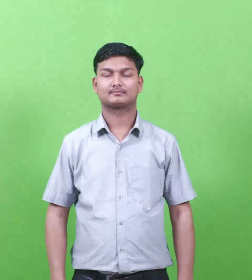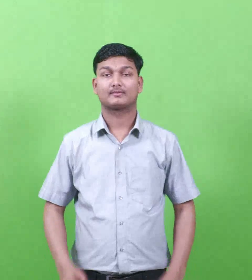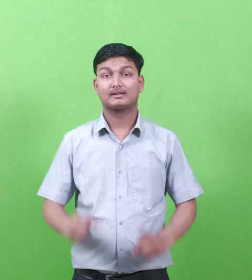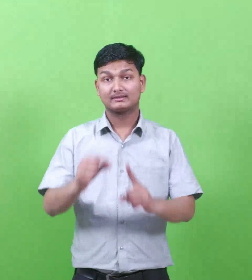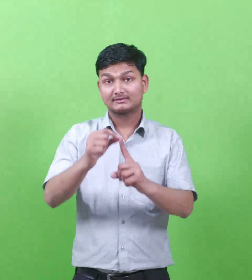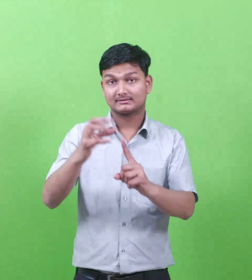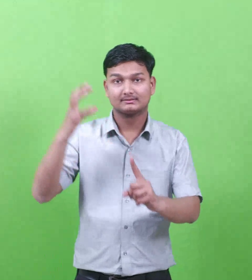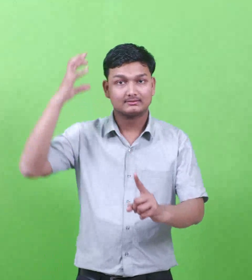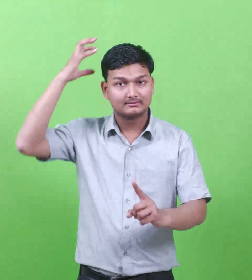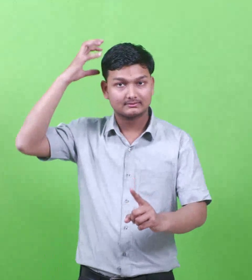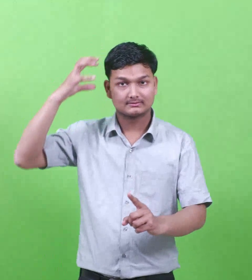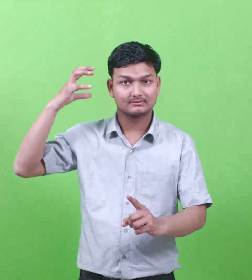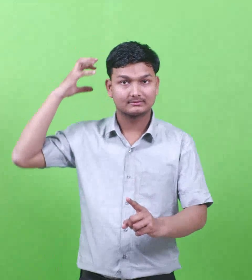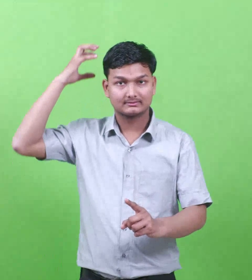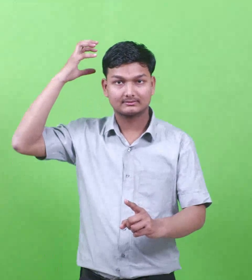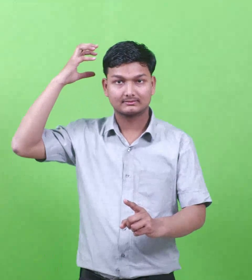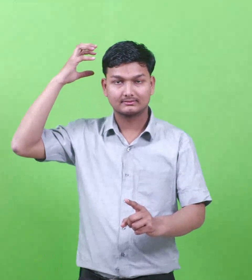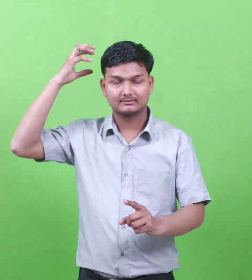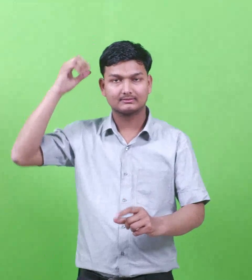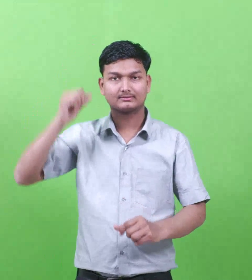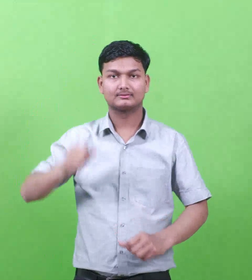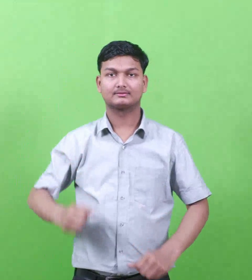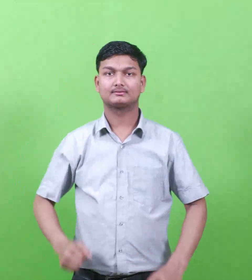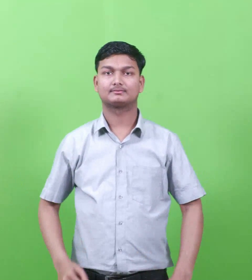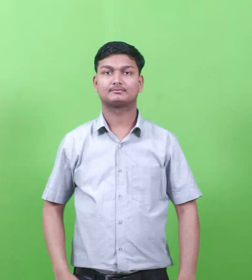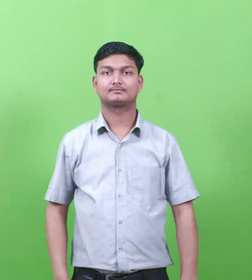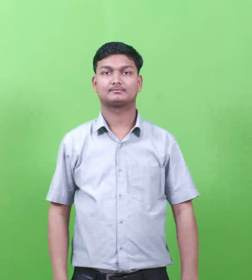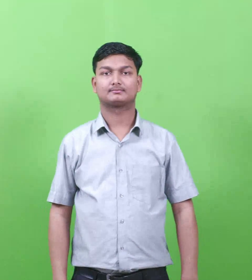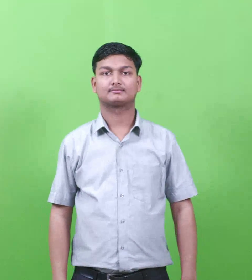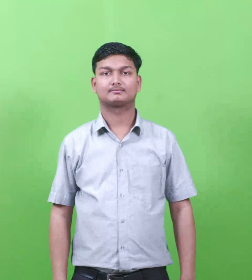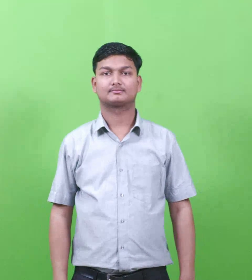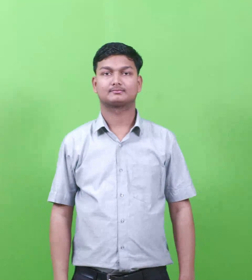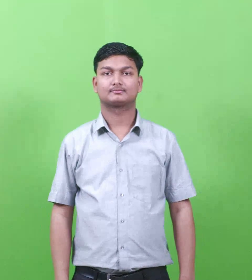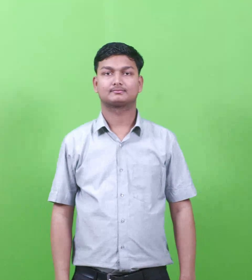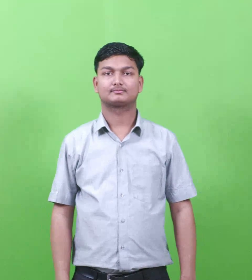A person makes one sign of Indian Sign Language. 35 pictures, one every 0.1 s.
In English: simon (peter)
